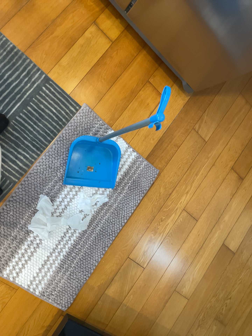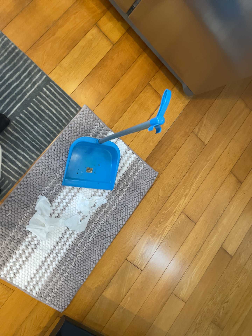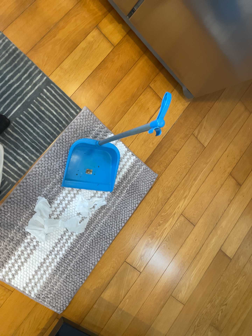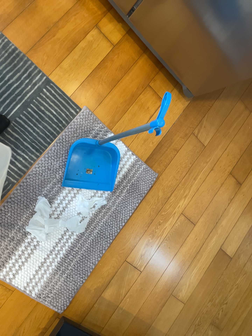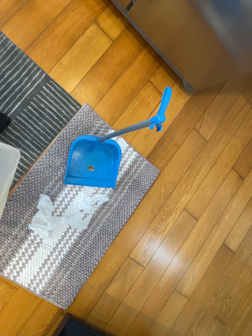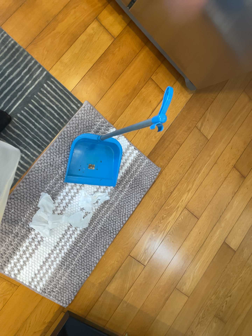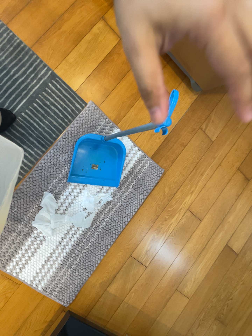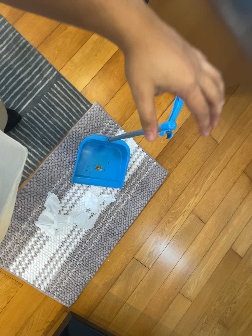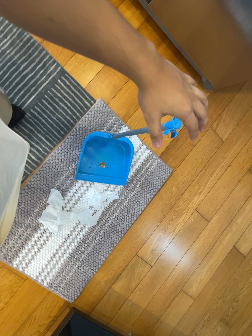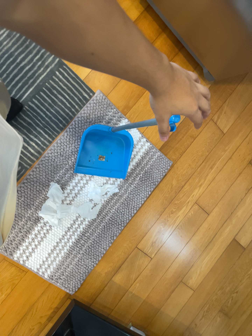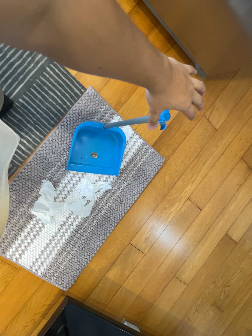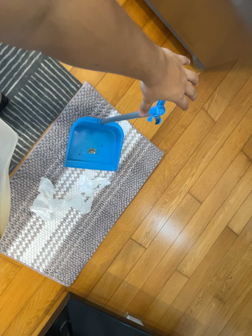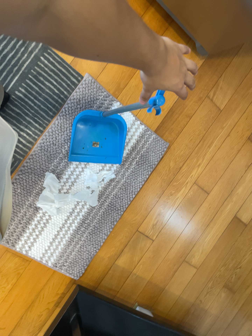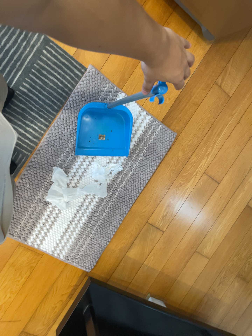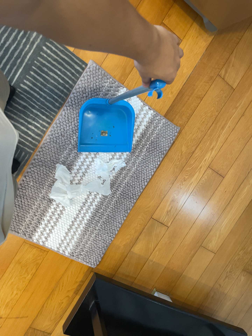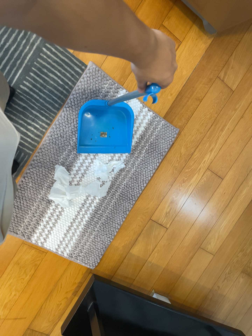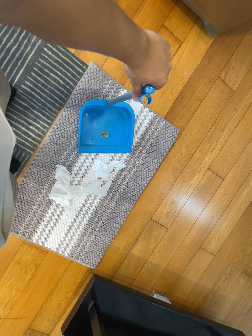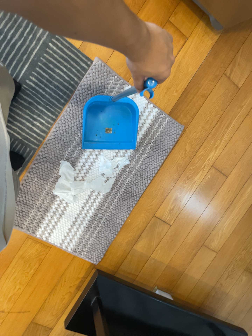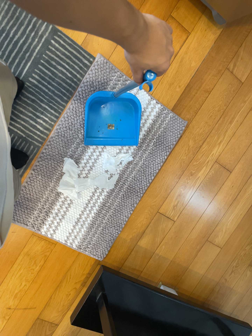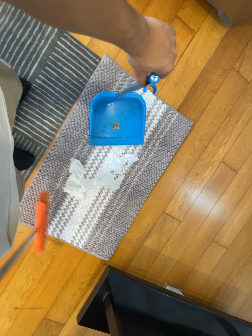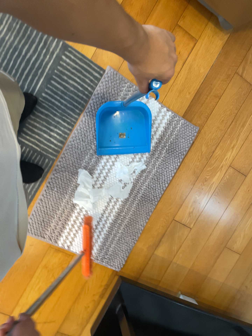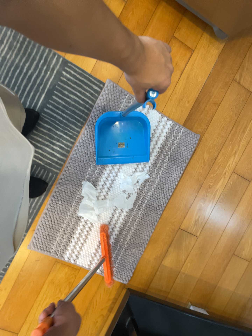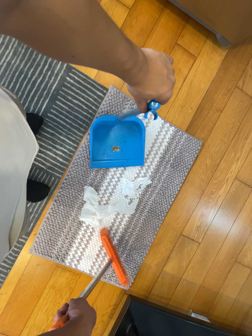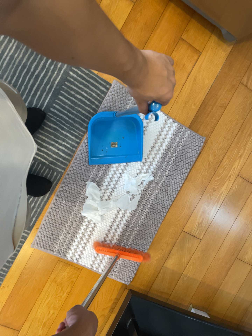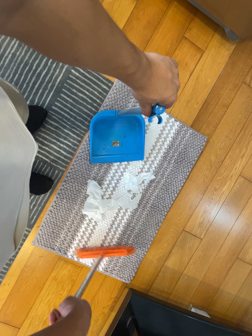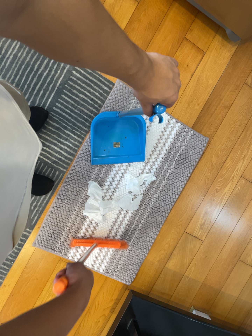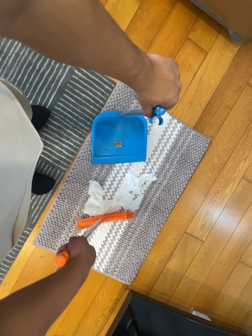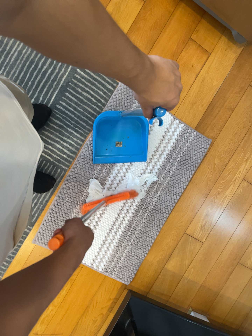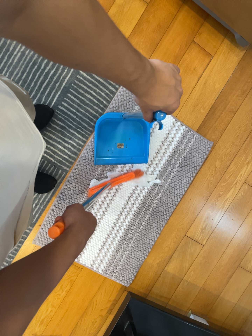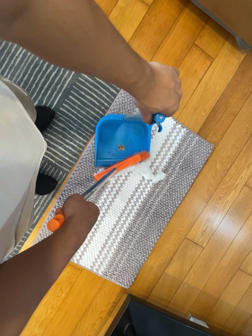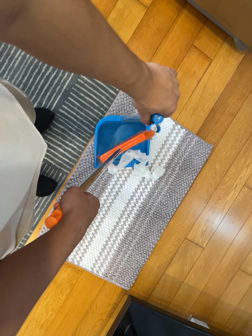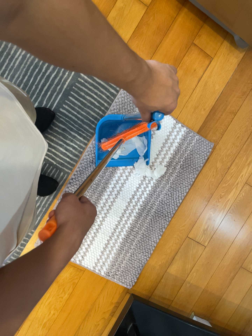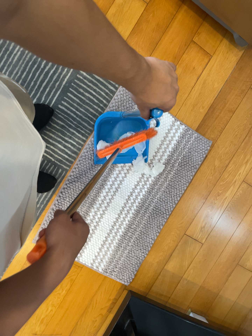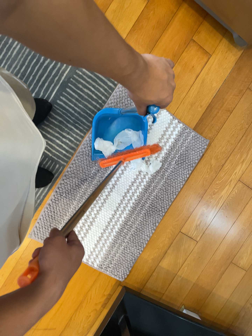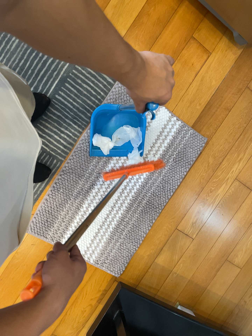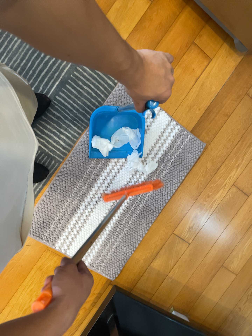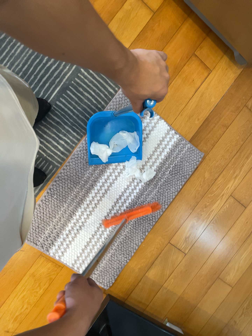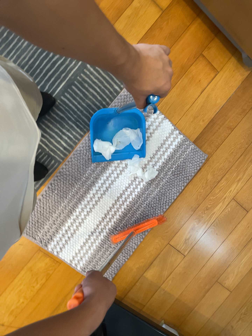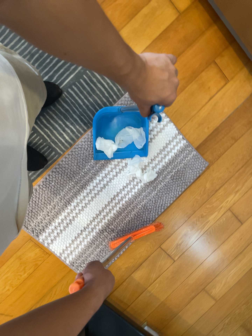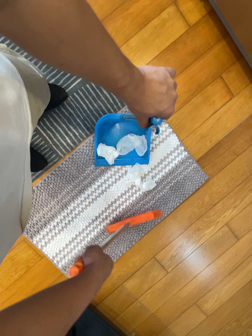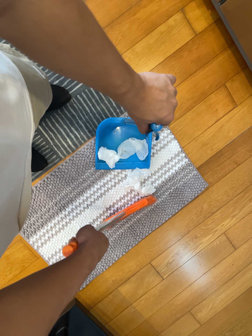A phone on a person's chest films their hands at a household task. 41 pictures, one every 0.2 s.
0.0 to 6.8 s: The camera swings to its left by about 10 degrees, and the scene slides to the right. It travels toward the top of its view and forward, about 8 cm. Its aim tips toward the bottom of its view by about 10 degrees.
6.8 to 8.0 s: The camera rolls about its line of sight by about 20 degrees, and the scene rotates clockwise.
The film runs forward here.
